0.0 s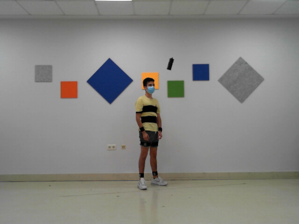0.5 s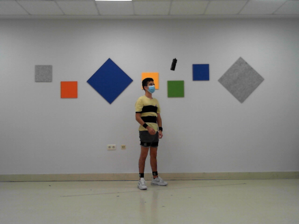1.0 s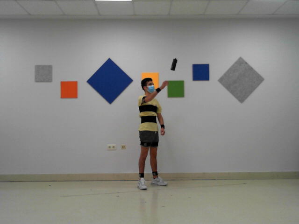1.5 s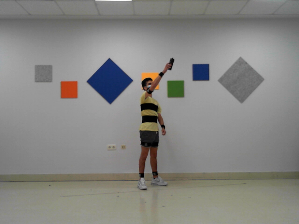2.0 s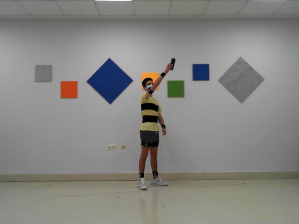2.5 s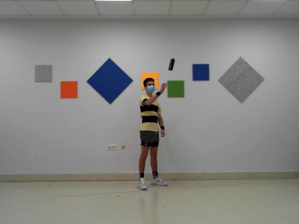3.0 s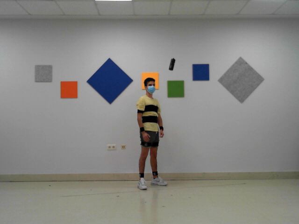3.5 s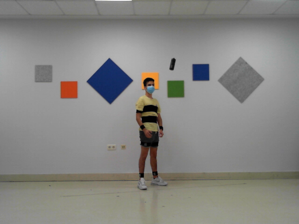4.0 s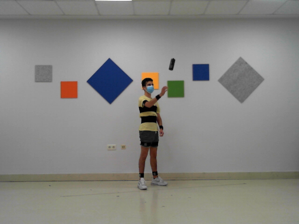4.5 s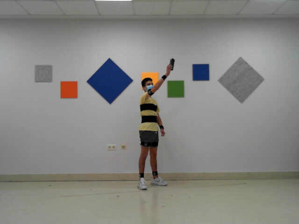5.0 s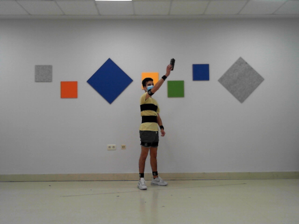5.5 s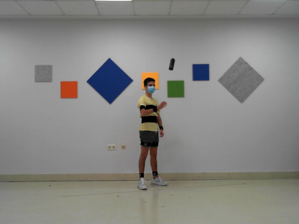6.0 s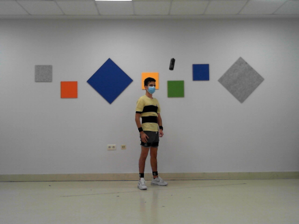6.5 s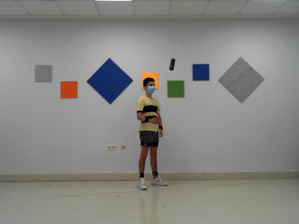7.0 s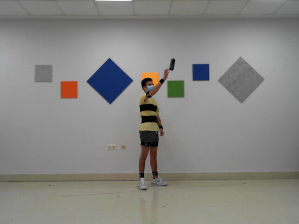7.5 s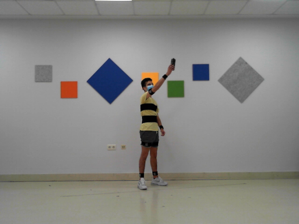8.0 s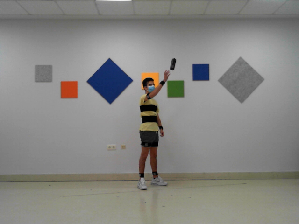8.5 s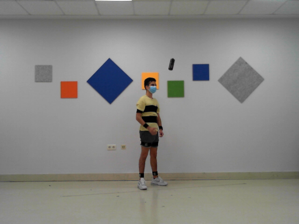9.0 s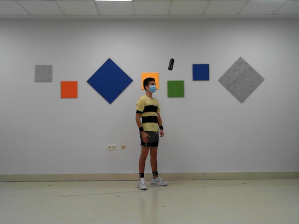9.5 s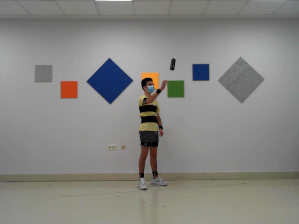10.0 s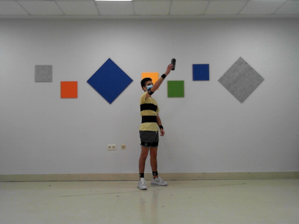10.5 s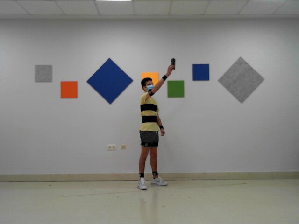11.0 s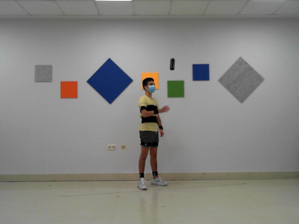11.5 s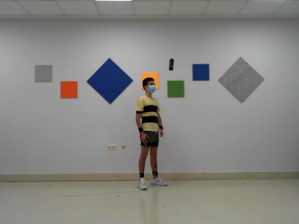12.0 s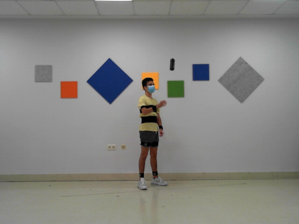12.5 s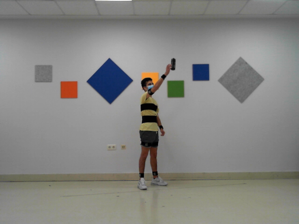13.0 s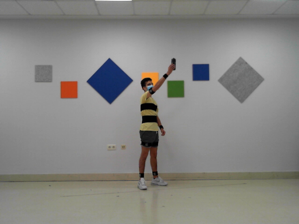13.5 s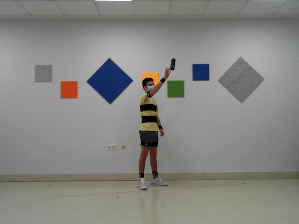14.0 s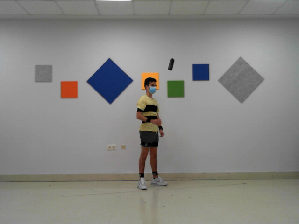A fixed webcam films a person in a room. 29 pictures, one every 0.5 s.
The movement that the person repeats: Reach up for a bottle in a high position, right hand.
